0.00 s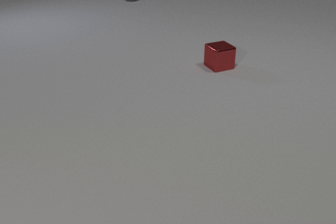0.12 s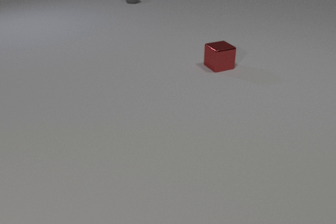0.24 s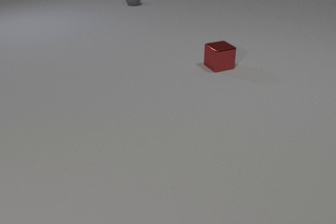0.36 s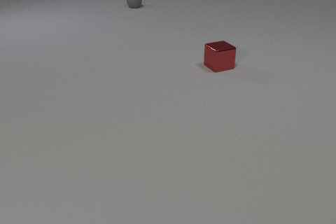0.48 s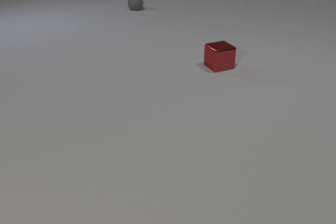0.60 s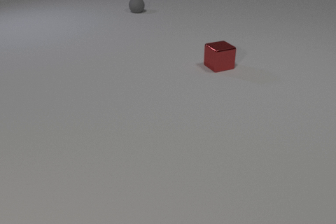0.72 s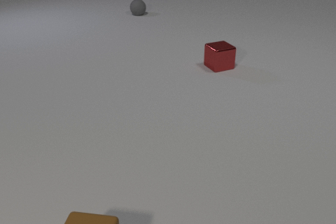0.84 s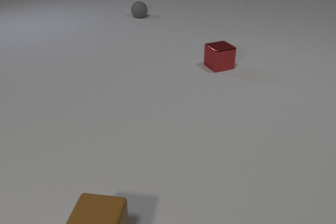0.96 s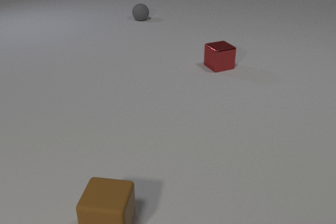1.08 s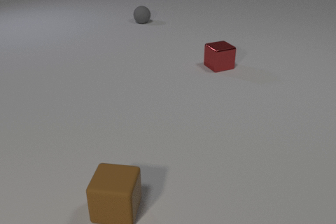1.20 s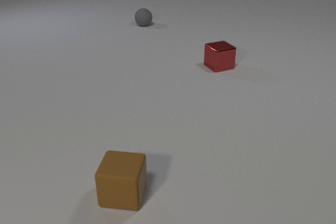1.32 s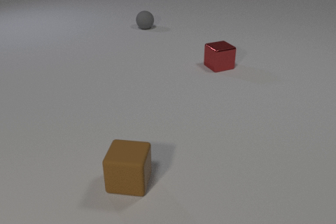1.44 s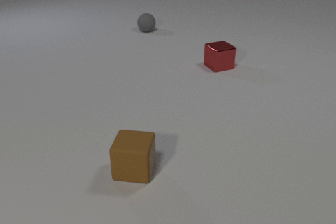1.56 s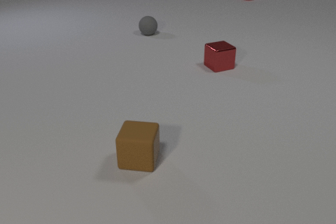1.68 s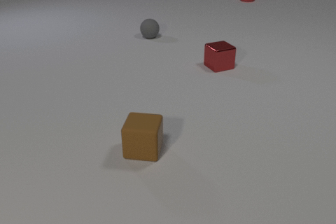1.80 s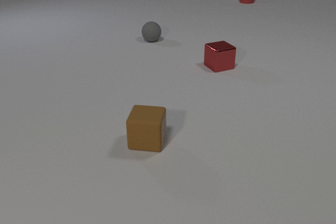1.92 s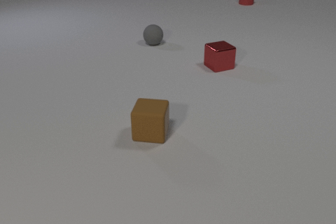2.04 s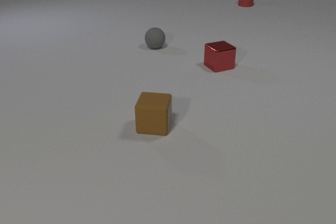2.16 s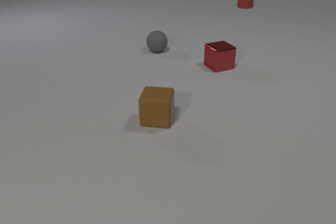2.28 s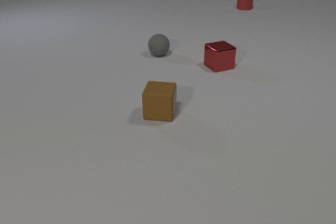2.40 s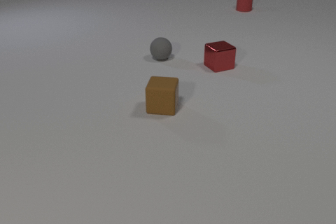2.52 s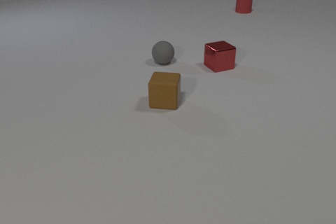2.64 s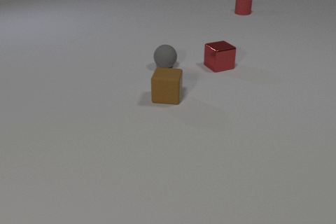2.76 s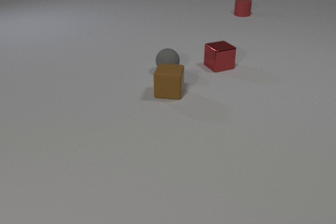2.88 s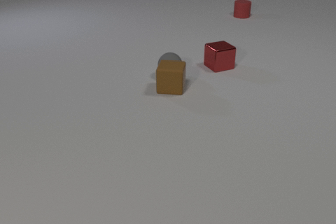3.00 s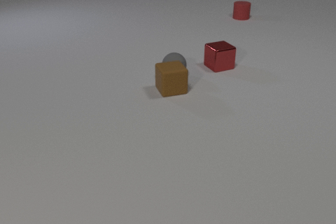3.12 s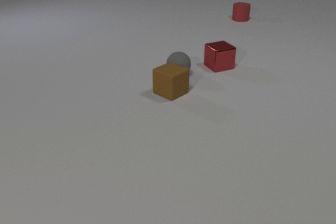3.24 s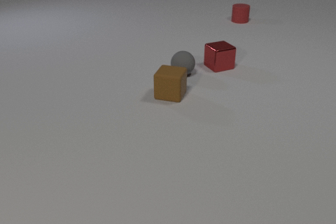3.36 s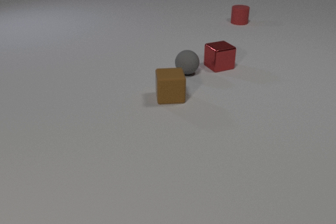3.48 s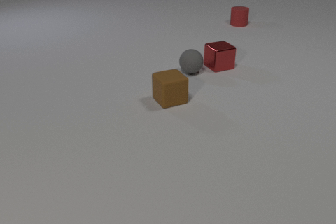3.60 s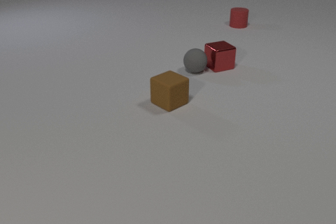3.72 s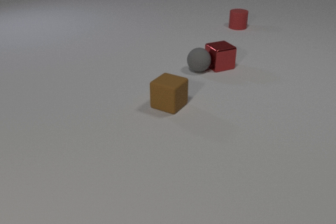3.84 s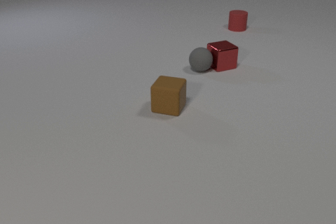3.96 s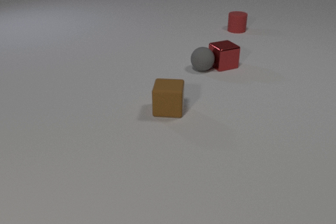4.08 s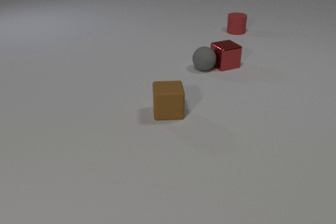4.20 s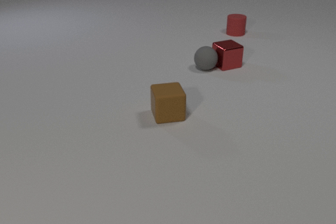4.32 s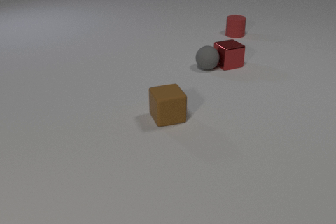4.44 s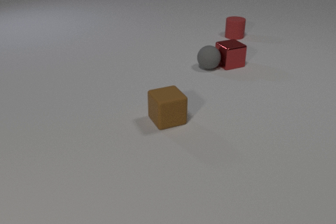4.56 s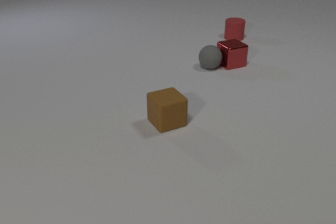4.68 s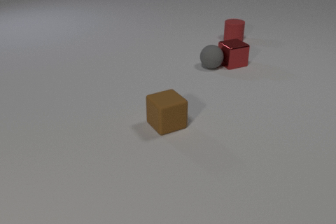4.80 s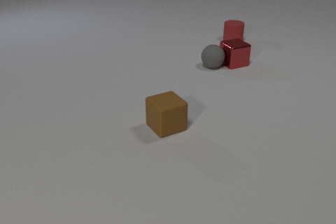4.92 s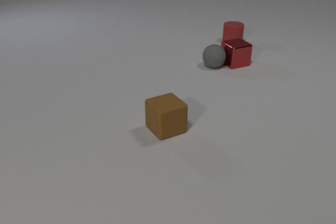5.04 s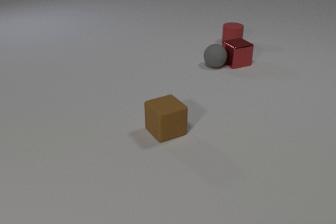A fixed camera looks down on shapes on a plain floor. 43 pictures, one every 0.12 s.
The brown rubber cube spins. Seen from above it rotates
counterclockwise.
The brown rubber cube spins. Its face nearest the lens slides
to the right.
0.00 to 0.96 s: The brown rubber cube comes in at the bottom edge, slides away from the camera and to the right. The gray rubber sphere rolls toward the camera.
0.96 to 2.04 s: The brown rubber cube slides away from the camera. The gray rubber sphere rolls toward the camera. The red rubber cylinder comes in at the top edge, slides toward the camera.
2.04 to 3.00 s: The brown rubber cube slides away from the camera, spins so that its near face slides to the right, counterclockwise seen from above. The gray rubber sphere rolls toward the camera. The red rubber cylinder slides toward the camera. The brown rubber cube and the gray rubber sphere collide.
3.00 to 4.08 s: The brown rubber cube slides toward the camera, spins counterclockwise seen from above by about 165 degrees, its near face sliding to the right. The gray rubber sphere rolls to the right and away from the camera. The red metal cube slides to the right. The red rubber cylinder slides toward the camera. The gray rubber sphere and the red metal cube collide.
4.08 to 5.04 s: The brown rubber cube slides toward the camera, spins counterclockwise seen from above by about 30 degrees, its near face sliding to the right. The gray rubber sphere rolls to the right and away from the camera. The red metal cube slides to the right and away from the camera. The red rubber cylinder slides toward the camera.
How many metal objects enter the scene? 0.
What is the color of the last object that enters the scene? red.
How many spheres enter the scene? 0.
